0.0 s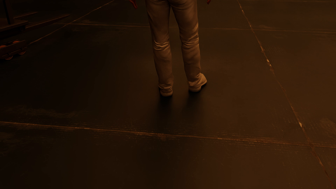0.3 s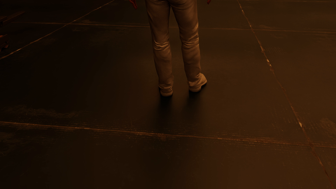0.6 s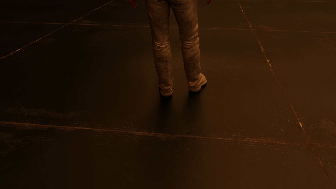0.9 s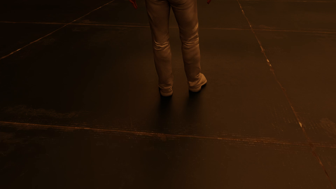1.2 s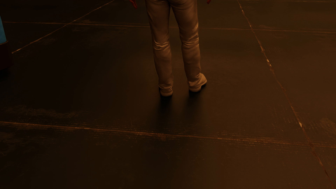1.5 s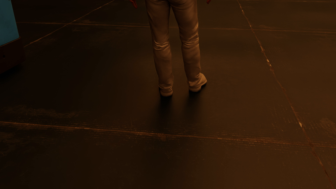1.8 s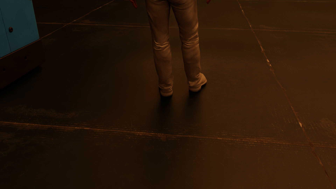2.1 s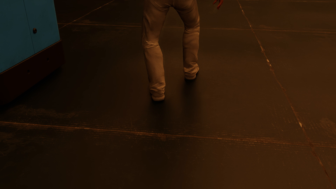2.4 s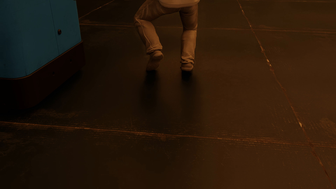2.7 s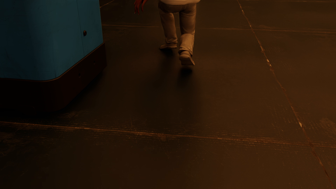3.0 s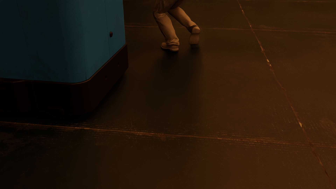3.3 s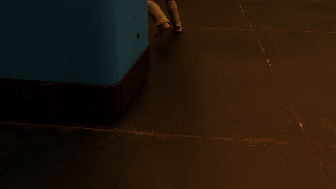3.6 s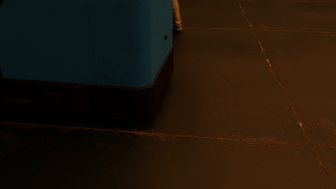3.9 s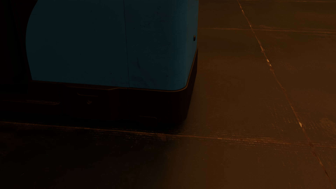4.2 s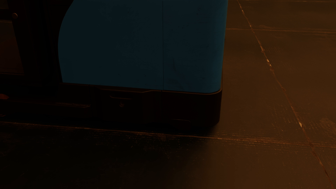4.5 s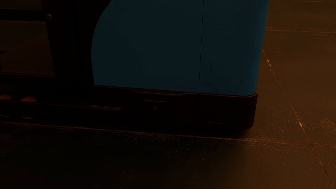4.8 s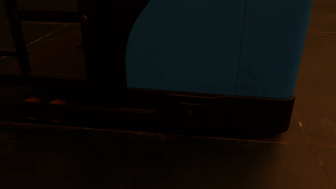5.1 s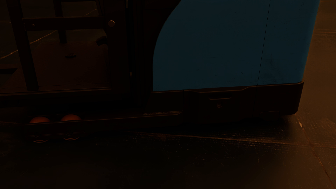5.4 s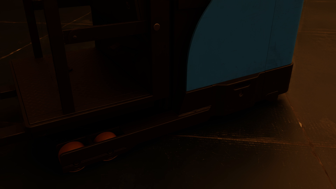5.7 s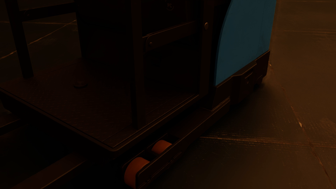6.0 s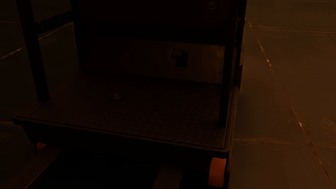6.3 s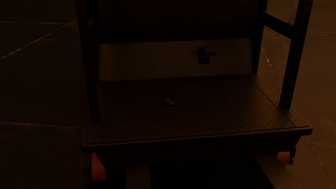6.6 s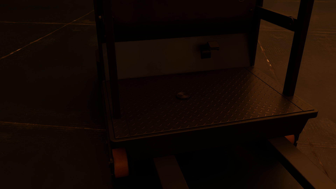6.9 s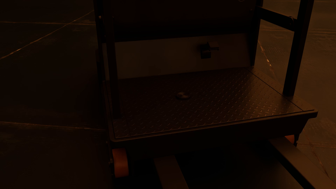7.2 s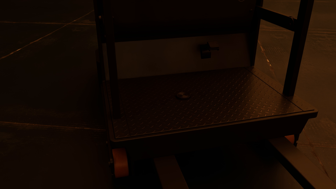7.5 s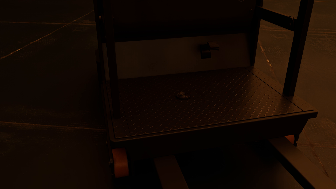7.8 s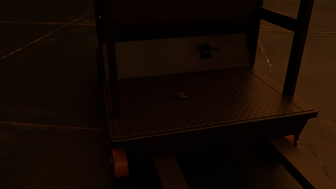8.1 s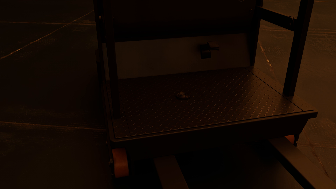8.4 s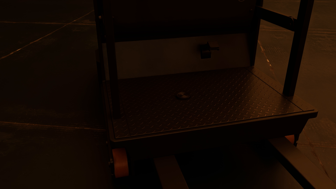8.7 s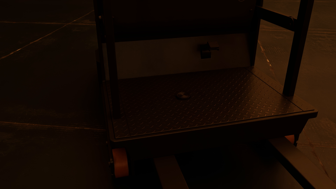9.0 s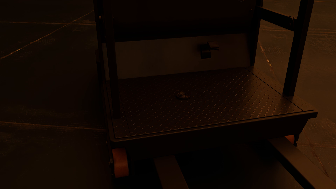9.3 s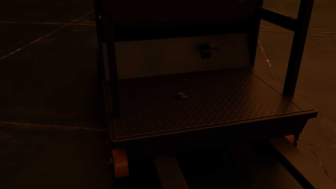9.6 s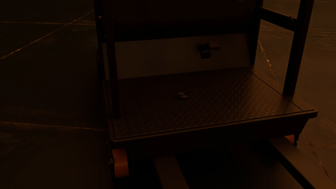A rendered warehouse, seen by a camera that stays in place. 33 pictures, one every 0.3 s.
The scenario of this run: Near miss between a forklift and a person.
